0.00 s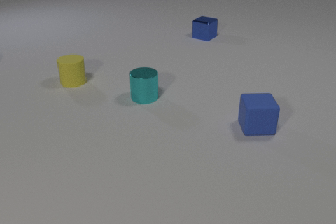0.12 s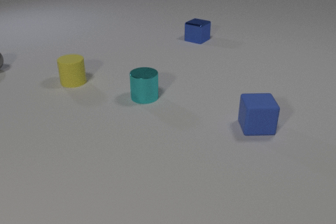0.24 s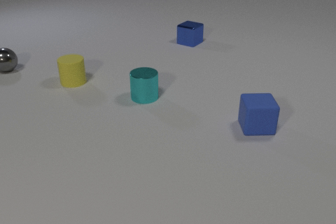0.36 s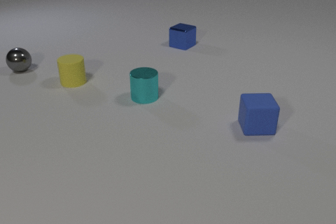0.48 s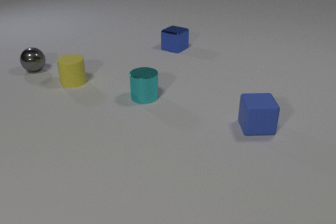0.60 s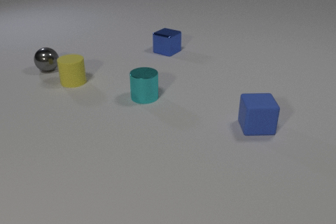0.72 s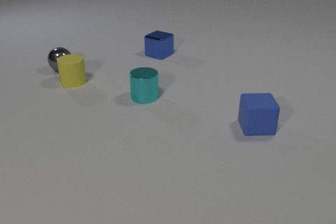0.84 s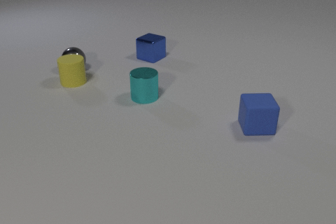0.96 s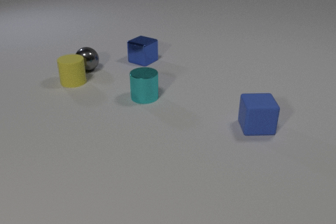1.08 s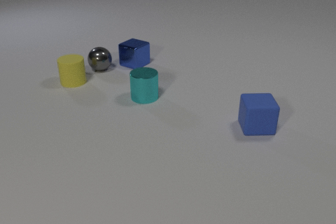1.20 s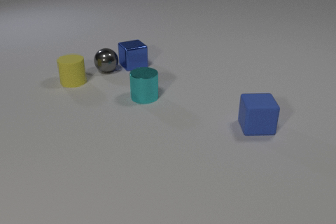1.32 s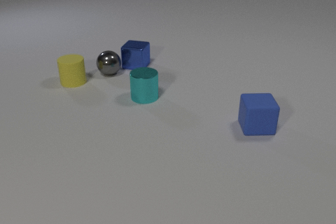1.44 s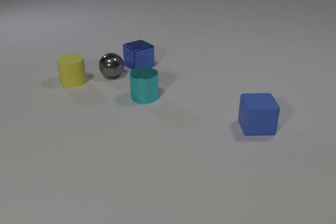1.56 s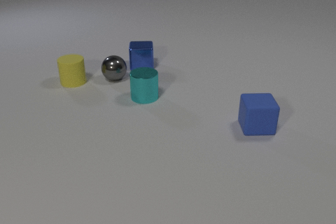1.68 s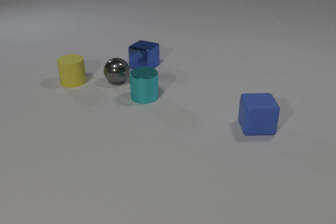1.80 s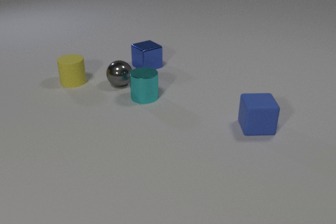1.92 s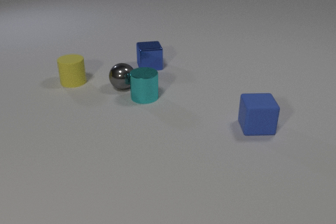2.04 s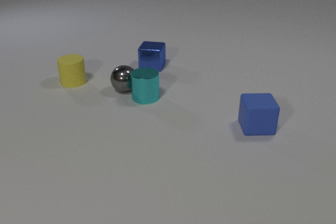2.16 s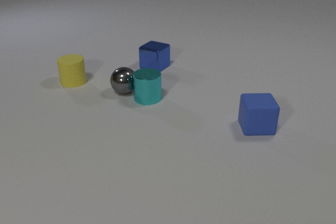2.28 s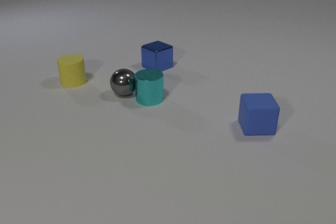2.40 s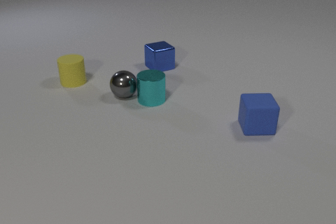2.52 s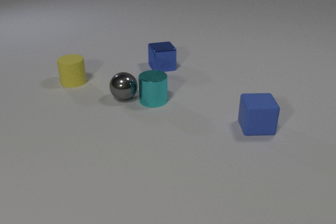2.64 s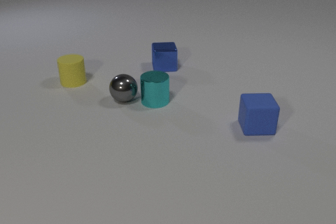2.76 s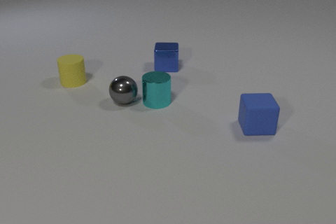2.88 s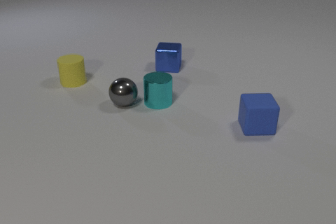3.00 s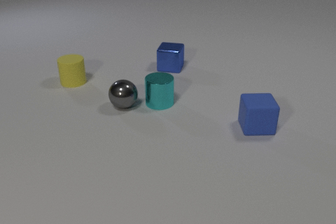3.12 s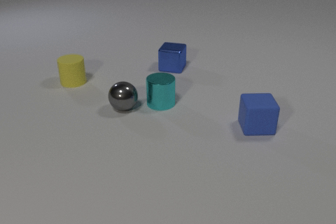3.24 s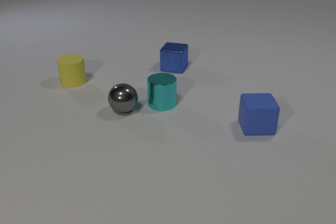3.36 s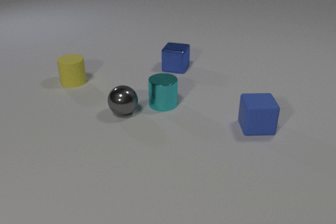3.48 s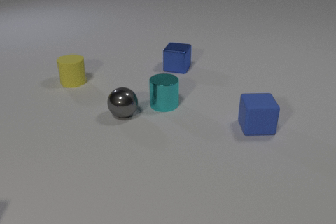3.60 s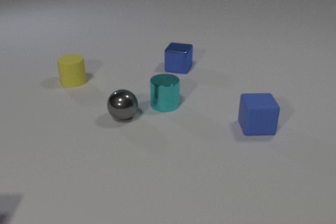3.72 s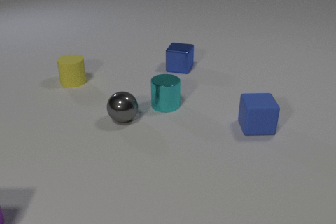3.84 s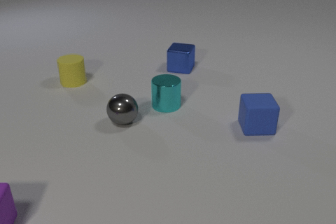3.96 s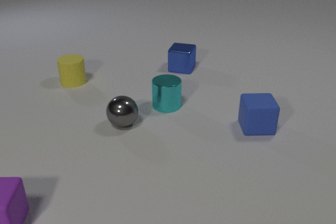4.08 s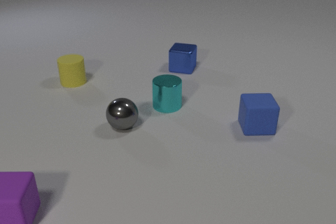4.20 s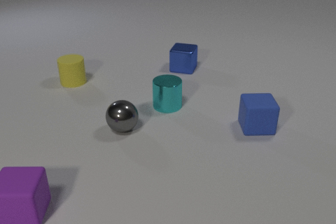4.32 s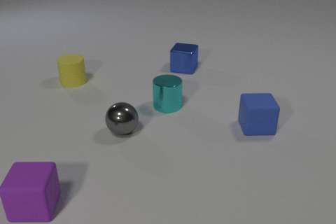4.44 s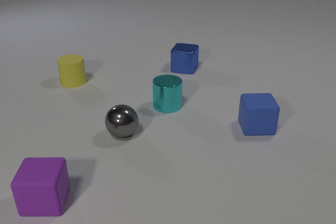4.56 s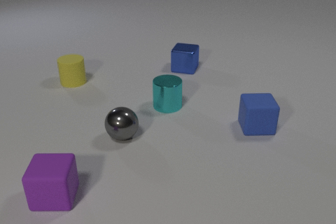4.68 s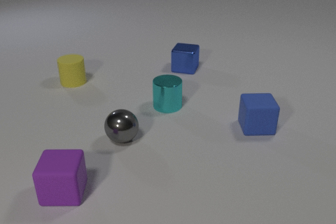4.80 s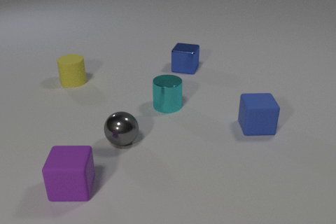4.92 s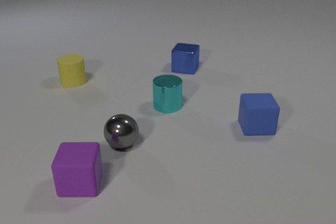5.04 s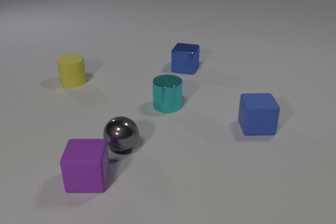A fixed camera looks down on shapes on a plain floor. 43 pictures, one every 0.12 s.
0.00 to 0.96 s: The blue metal cube slides toward the camera and to the left. The gray metal sphere comes in at the left edge, rolls to the right.
0.96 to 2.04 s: The blue metal cube slides toward the camera and to the right. The gray metal sphere rolls toward the camera and to the right. The blue metal cube and the gray metal sphere collide. The gray metal sphere and the cyan metal cylinder collide.
2.04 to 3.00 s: The blue metal cube slides to the right. The gray metal sphere rolls toward the camera. The cyan metal cylinder slides to the right and toward the camera.
3.00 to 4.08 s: The blue metal cube slides to the right. The gray metal sphere rolls toward the camera. The cyan metal cylinder slides to the right and toward the camera. The purple rubber cube comes in at the left edge, slides to the right.
4.08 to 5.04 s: The gray metal sphere rolls toward the camera. The purple rubber cube slides to the right and away from the camera.
What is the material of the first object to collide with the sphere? metal.
What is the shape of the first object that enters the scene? sphere.
How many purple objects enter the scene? 1.
